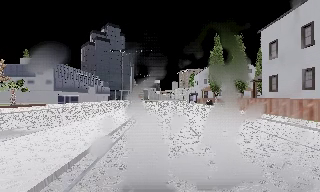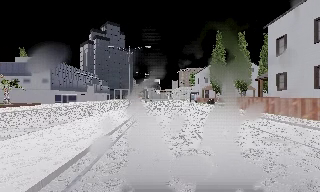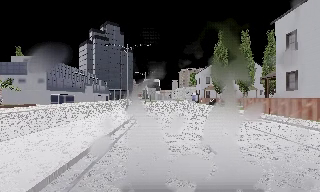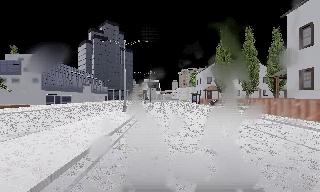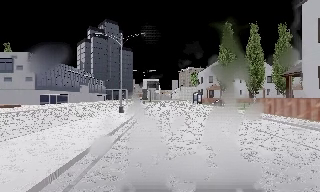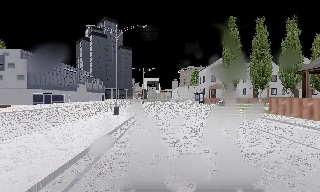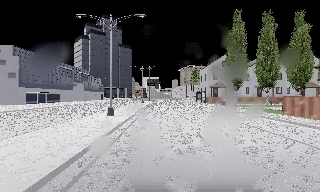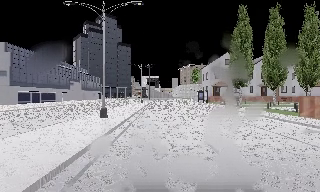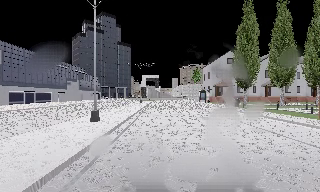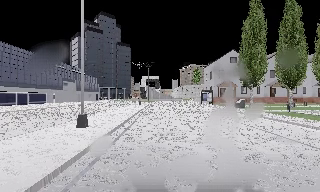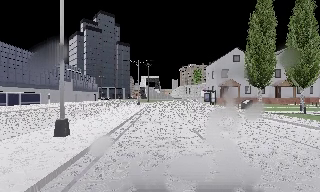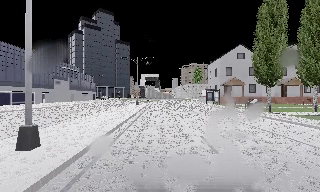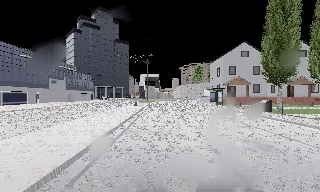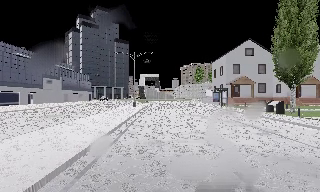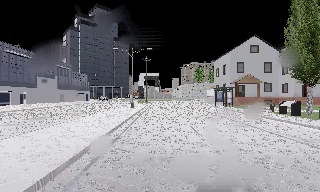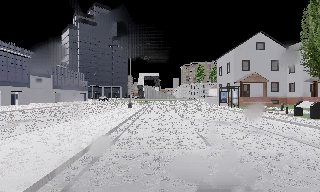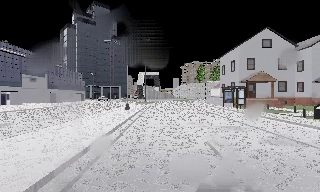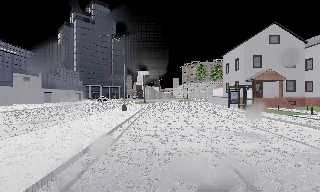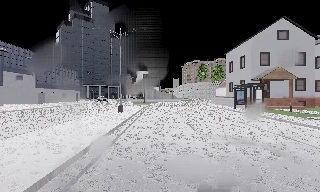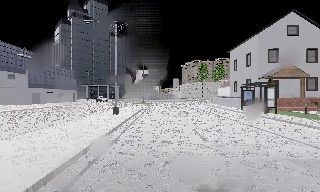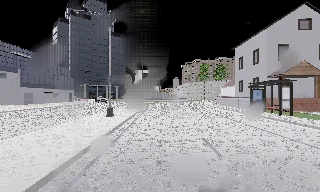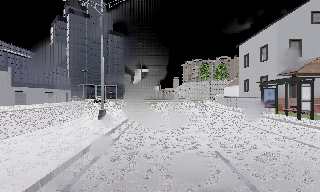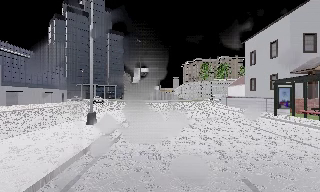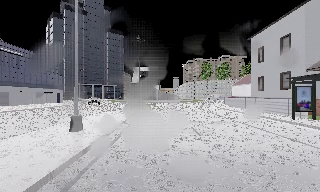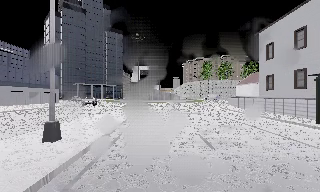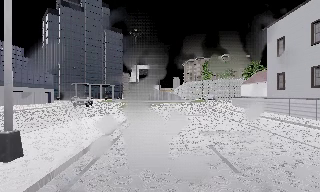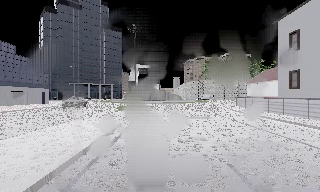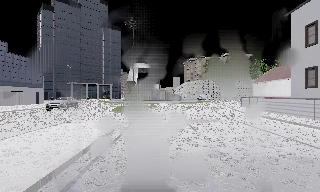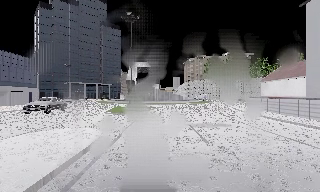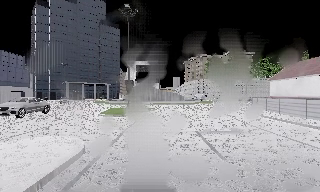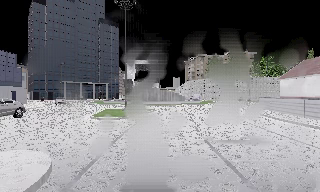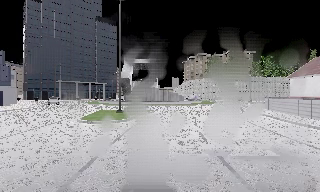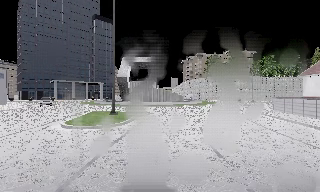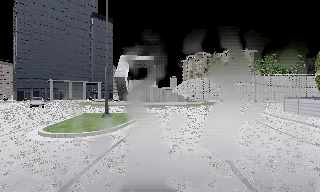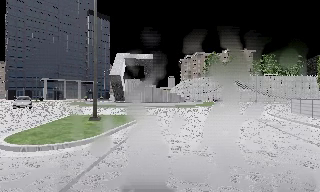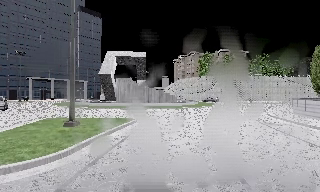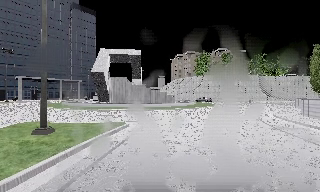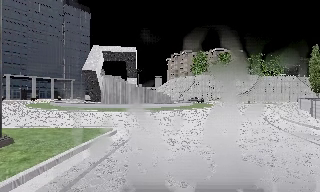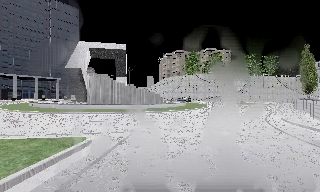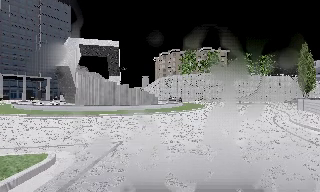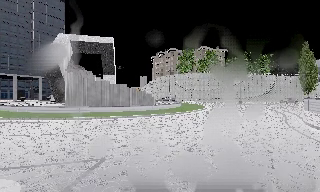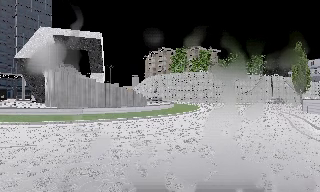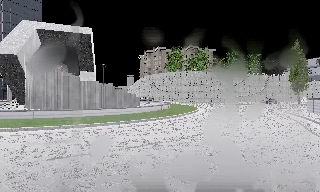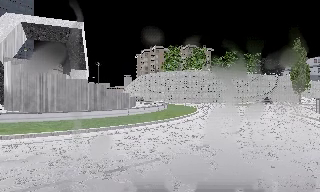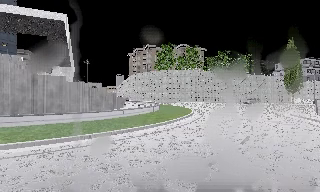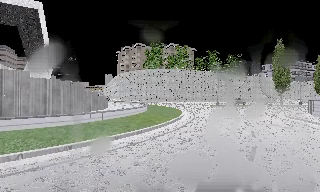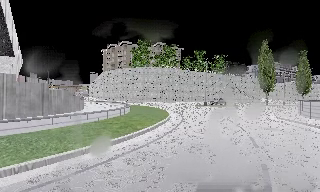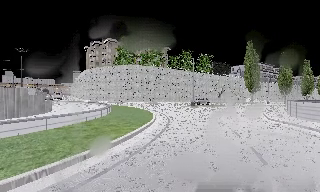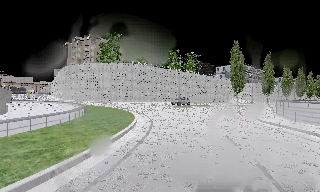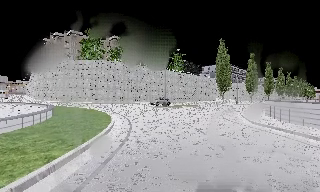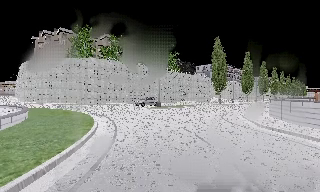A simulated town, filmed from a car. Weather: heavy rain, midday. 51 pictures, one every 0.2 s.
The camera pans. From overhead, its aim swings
clockwise.
The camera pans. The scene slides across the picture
to the left.
0.0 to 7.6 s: The camera travels forward, about 60 m, so what stands in front looms larger.
7.6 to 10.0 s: The scene slides to the left, as the camera pans about 35 degrees to its right. It travels forward, about 20 m.
The film runs forward here.
